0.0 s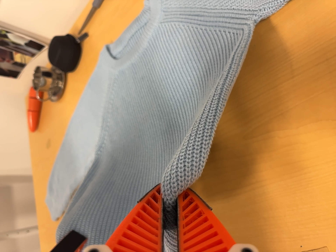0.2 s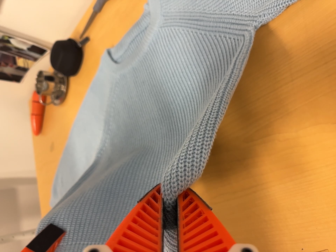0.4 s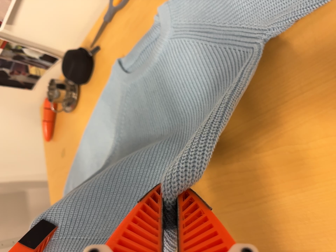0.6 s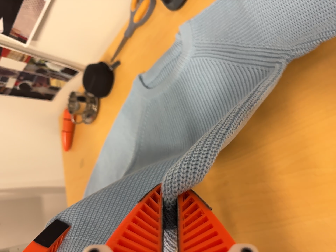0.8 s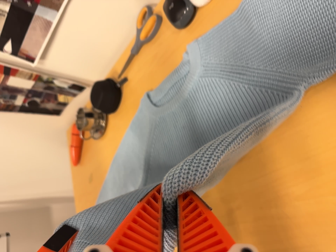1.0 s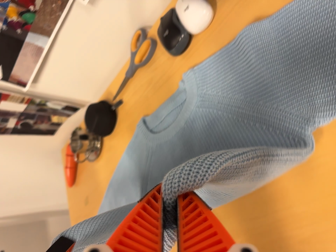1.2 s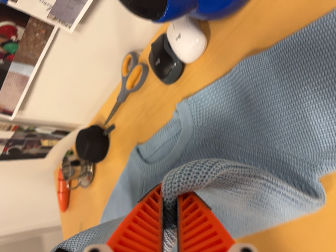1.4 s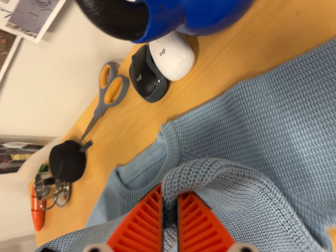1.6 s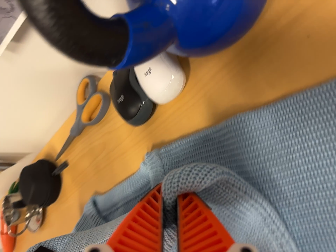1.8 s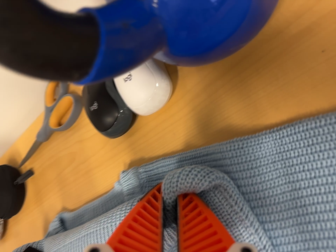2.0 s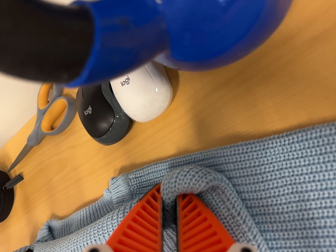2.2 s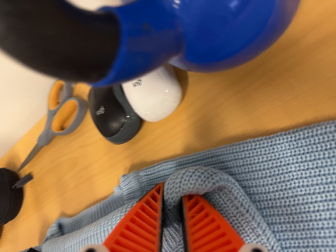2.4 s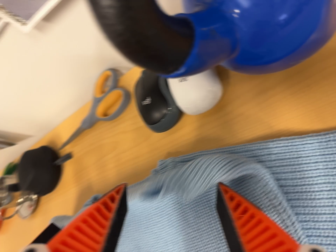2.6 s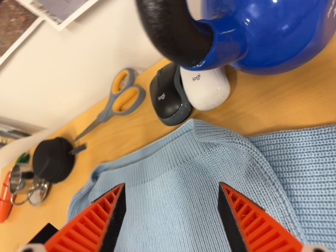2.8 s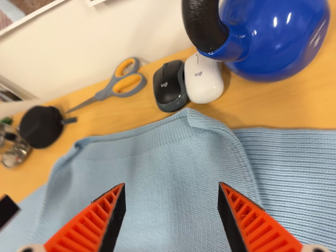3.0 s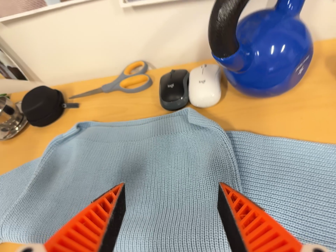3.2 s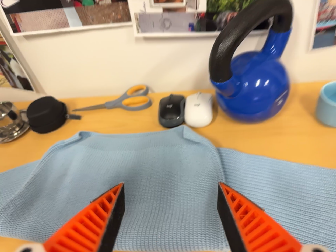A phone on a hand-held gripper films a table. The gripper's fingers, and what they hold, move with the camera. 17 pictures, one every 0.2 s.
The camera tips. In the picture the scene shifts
downward.
0.0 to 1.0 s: The camera travels toward the top of its view, about 12 cm, so close, fixed things drift downward.
1.0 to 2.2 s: The camera pans to its right by about 15 degrees. It travels forward and toward the top of its view, about 22 cm, so what stands in front looms larger.
2.2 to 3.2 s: The camera pans to its right by about 10 degrees. It travels backward, toward the bottom of its view and to its left, about 30 cm, so what stands in front gets smaller. Its aim tips toward the top of its view by about 20 degrees. It rolls about its line of sight by about 35 degrees, and the scene rotates clockwise.
The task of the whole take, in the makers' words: fold up.
The film runs forward here.
